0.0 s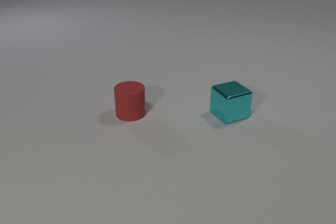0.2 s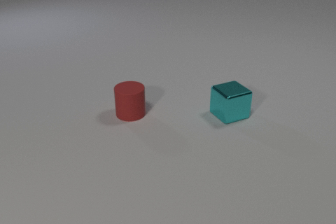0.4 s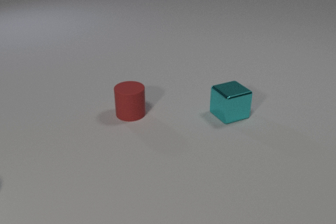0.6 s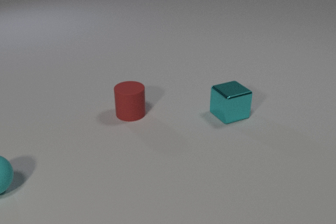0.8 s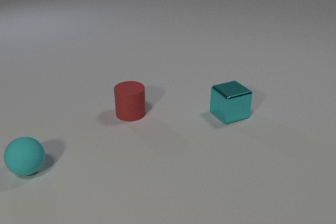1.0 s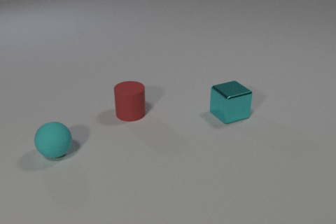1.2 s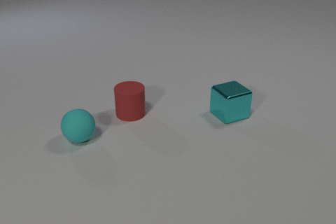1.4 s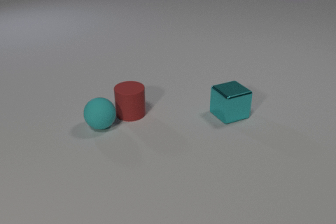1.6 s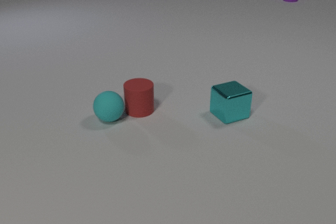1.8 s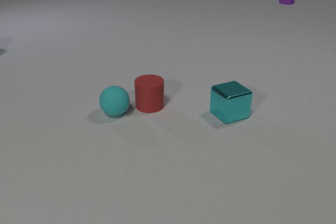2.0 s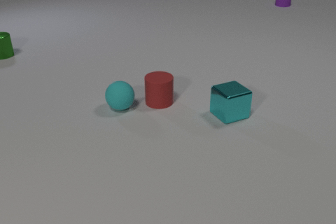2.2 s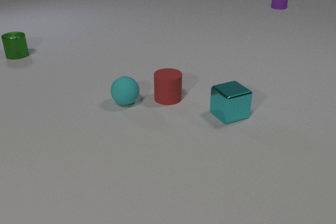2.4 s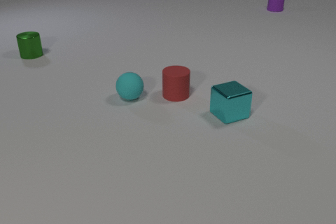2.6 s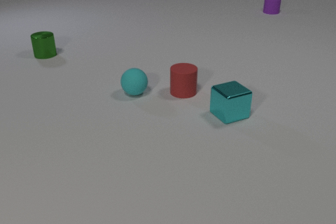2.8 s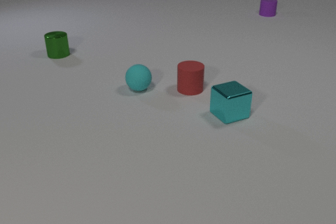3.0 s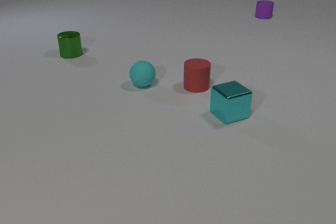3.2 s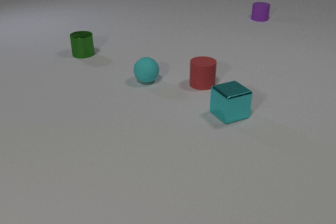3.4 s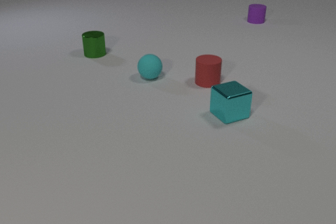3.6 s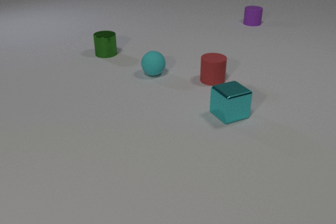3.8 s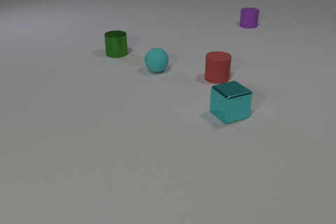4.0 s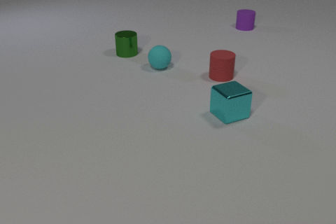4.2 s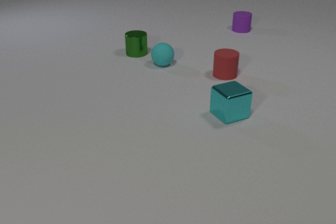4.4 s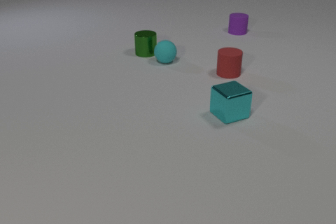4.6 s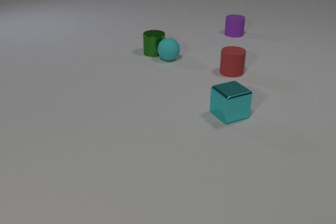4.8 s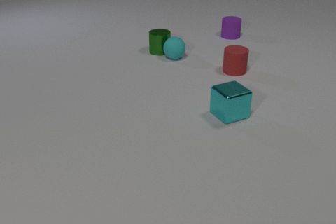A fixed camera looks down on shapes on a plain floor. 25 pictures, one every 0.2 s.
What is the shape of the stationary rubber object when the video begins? cylinder.
Are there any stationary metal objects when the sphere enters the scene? yes.
What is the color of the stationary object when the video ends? cyan.
0.0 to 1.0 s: The cyan rubber sphere comes in at the left edge, rolls to the right and away from the camera.
1.0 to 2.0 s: The cyan rubber sphere rolls away from the camera and to the right. The red rubber cylinder slides to the right and away from the camera. The green metal cylinder comes in at the left edge, slides to the right. The purple rubber cylinder comes in at the top edge, slides toward the camera. The cyan rubber sphere and the red rubber cylinder collide.
2.0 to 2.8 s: The cyan rubber sphere rolls away from the camera and to the right. The red rubber cylinder slides to the right and away from the camera. The green metal cylinder slides to the right. The purple rubber cylinder slides toward the camera.
2.8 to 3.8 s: The cyan rubber sphere rolls away from the camera and to the right. The red rubber cylinder slides away from the camera and to the right. The green metal cylinder slides to the right. The purple rubber cylinder slides toward the camera and to the left.
3.8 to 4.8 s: The cyan rubber sphere rolls away from the camera and to the right. The red rubber cylinder slides away from the camera and to the right. The green metal cylinder slides to the right. The purple rubber cylinder slides toward the camera and to the left. The cyan rubber sphere and the green metal cylinder collide.
